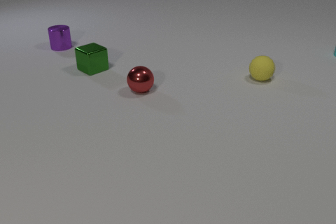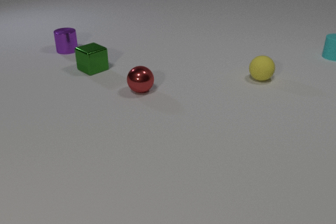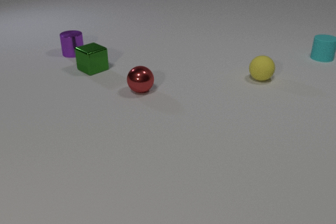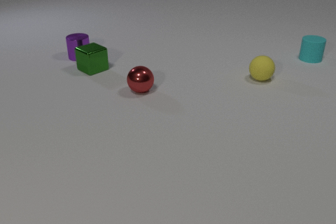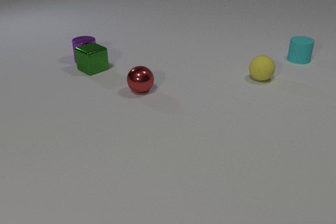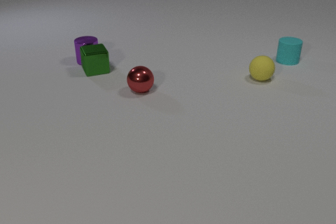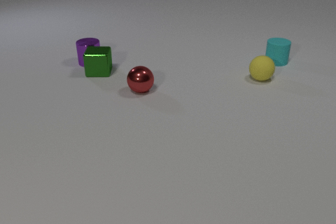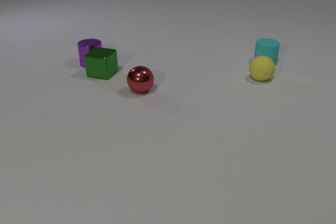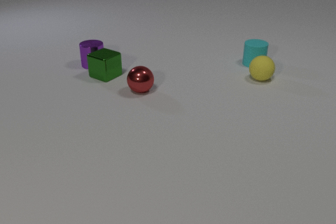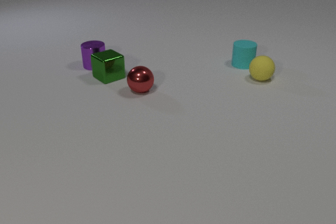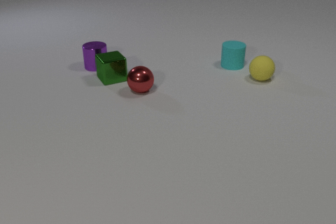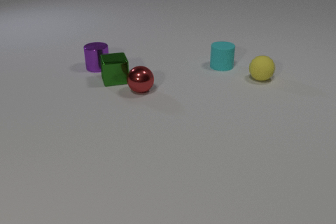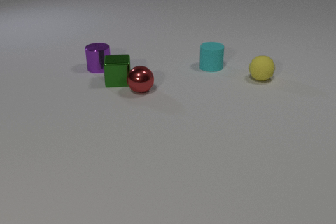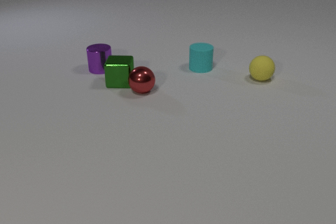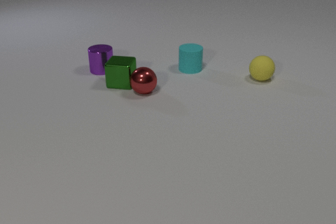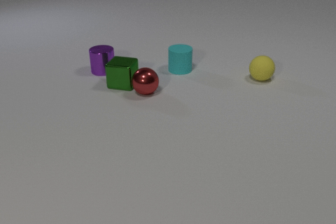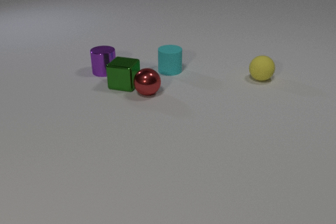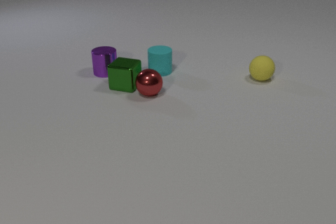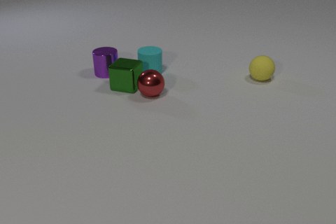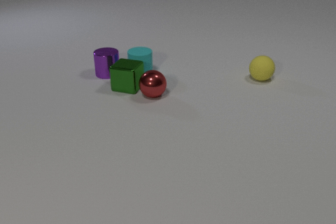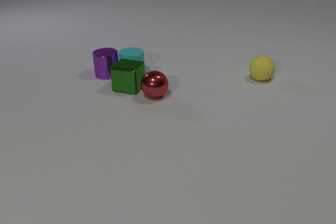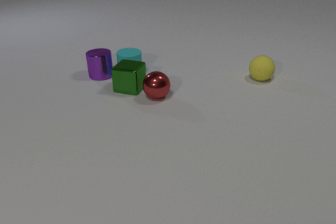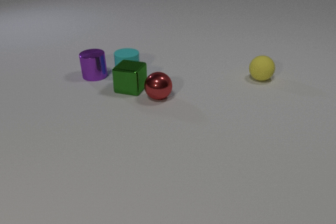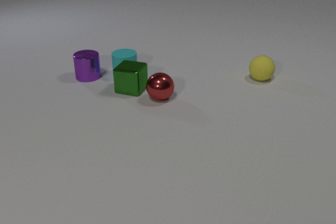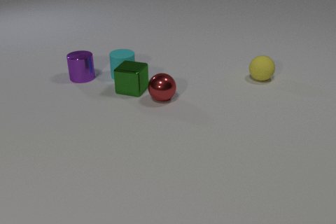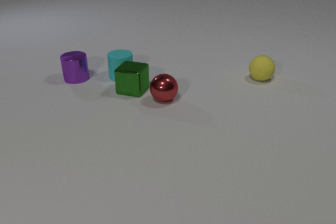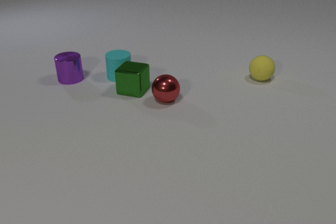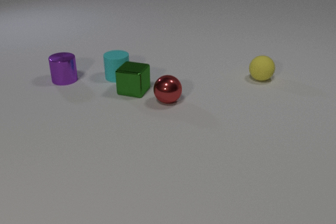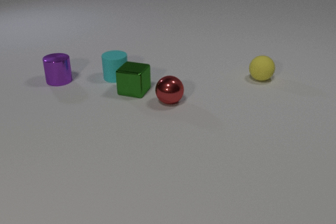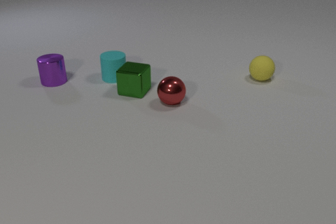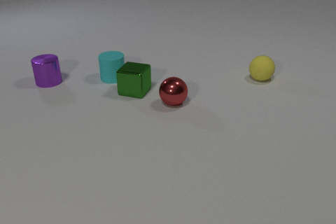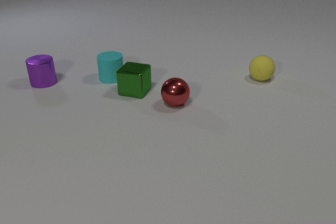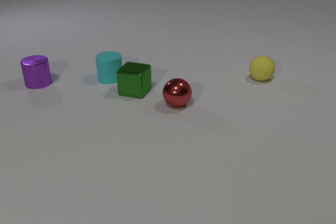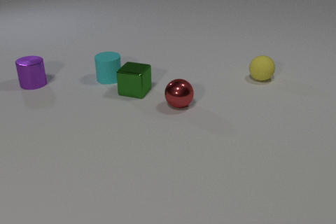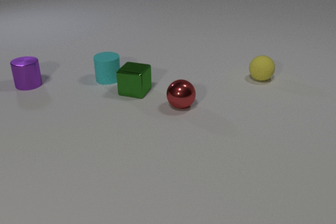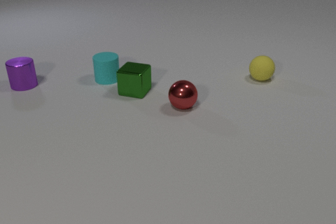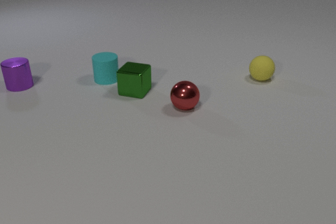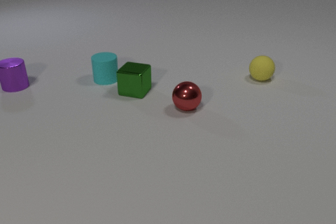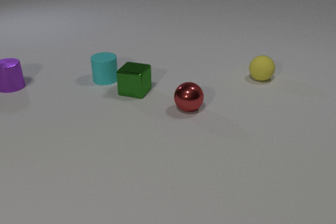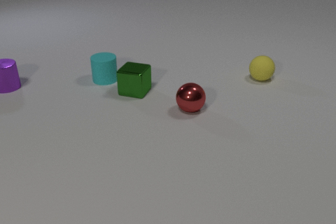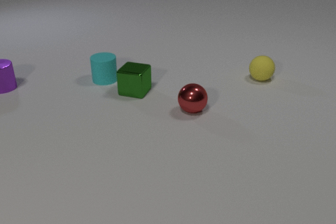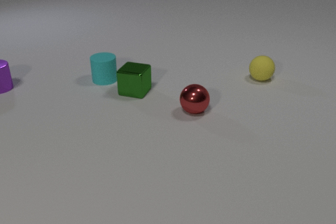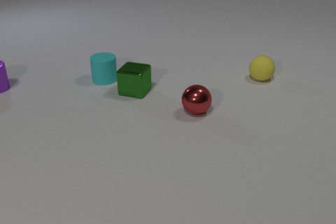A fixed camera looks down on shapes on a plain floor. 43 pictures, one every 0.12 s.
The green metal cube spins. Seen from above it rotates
clockwise.
The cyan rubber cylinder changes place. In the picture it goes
to the left.
0.00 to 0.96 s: The purple metal cylinder slides toward the camera and to the right. The green metal cube slides toward the camera and to the right, spins clockwise seen from above by about 75 degrees, its near face sliding to the left. The cyan rubber cylinder slides to the left and toward the camera. The purple metal cylinder and the green metal cube collide.
0.96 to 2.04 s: The purple metal cylinder slides toward the camera and to the right. The green metal cube slides toward the camera and to the right, spins so that its near face slides to the left, clockwise seen from above. The cyan rubber cylinder slides to the left. The red metal sphere rolls to the right and toward the camera. The green metal cube and the red metal sphere collide.
2.04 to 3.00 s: The purple metal cylinder slides to the left. The green metal cube slides toward the camera and to the right. The cyan rubber cylinder slides to the left. The red metal sphere rolls to the right and toward the camera. The purple metal cylinder and the cyan rubber cylinder collide.
3.00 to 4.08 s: The purple metal cylinder slides to the left. The cyan rubber cylinder slides to the left. The red metal sphere rolls to the right and toward the camera.
4.08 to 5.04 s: The purple metal cylinder slides to the left. The red metal sphere rolls to the right and toward the camera.
Are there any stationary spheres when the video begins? yes.
Are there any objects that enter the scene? no.
How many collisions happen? 3.
